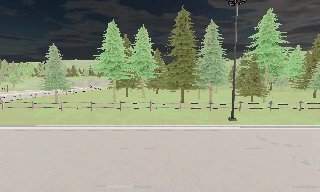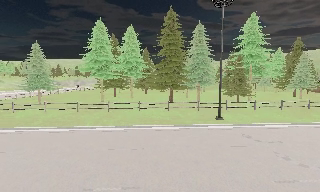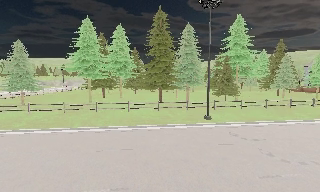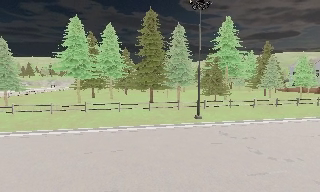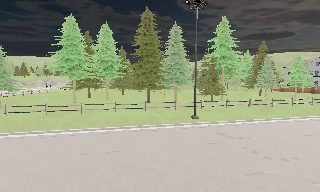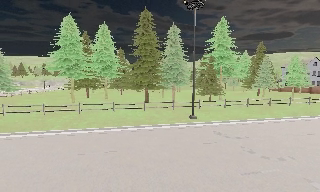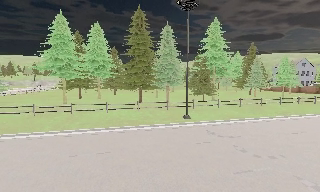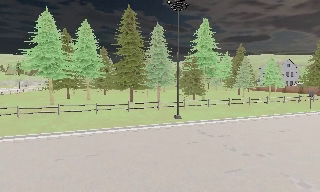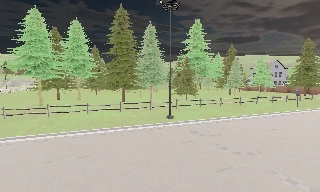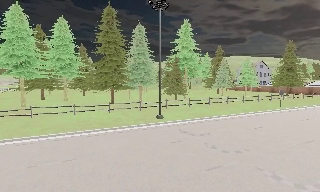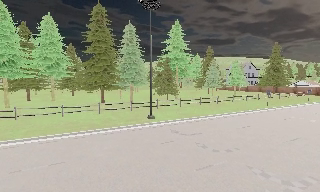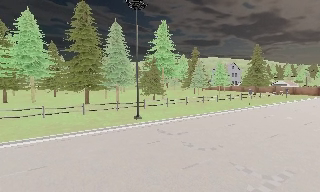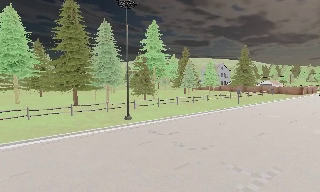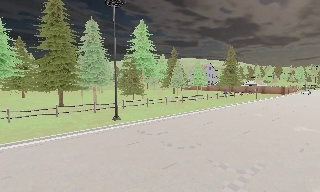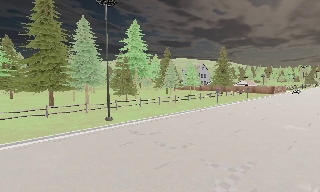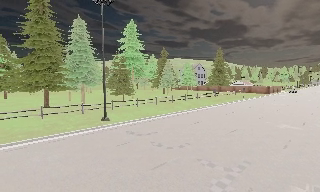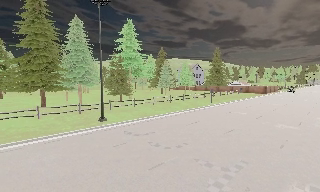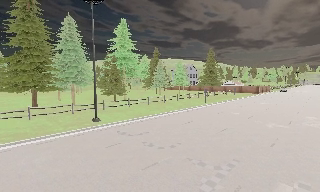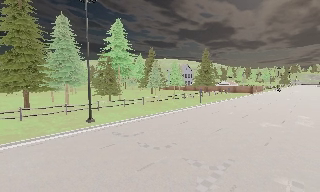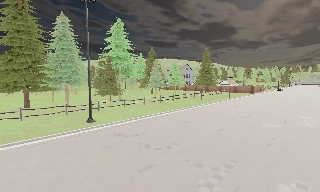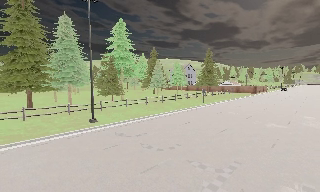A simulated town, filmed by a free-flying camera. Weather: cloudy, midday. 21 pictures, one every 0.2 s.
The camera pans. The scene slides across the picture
to the left.
The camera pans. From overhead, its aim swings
clockwise.
0.0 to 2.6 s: The camera pans to its right, which is clockwise from overhead, by about 40 degrees. It travels forward, about 0.5 m.
2.6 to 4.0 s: The camera shifts only a little, or ends up much as it began.
The film runs backward here.
